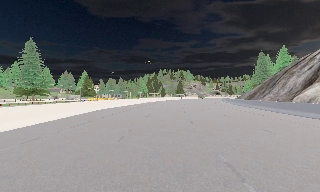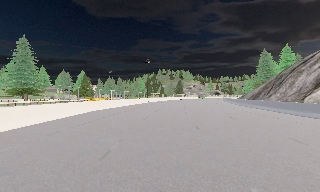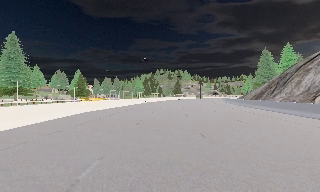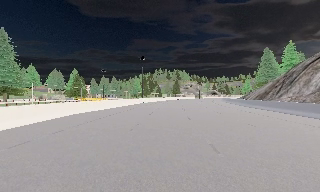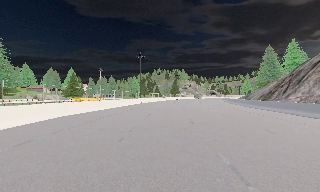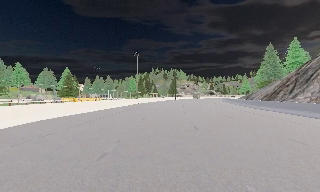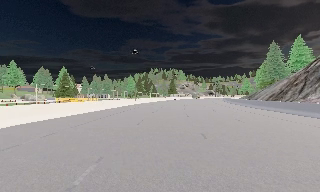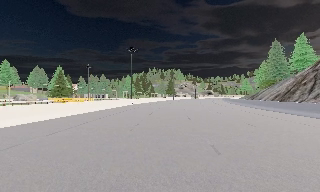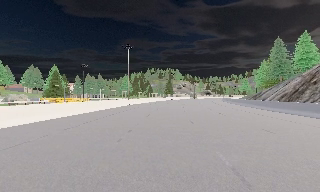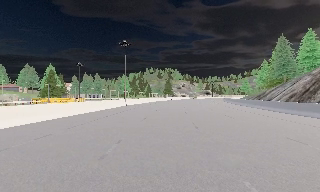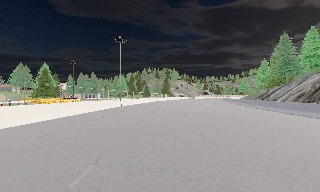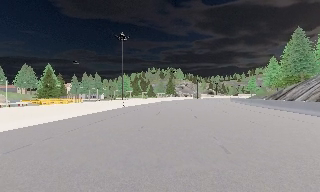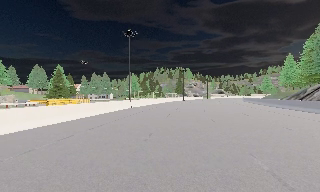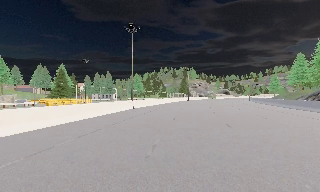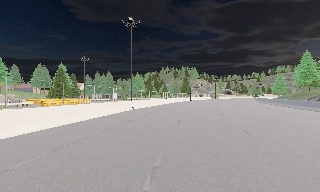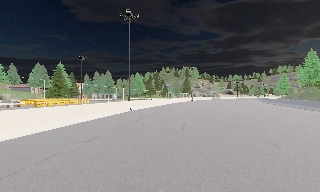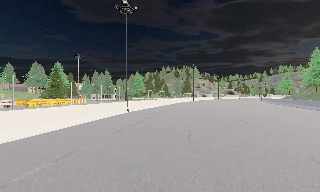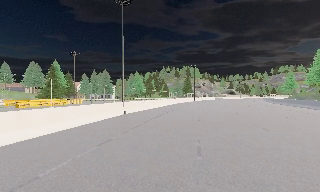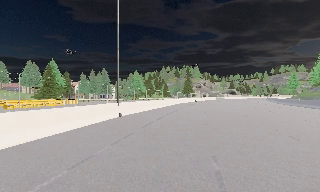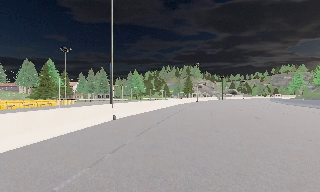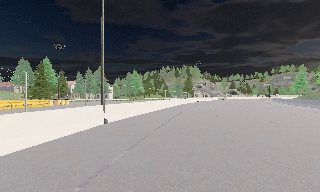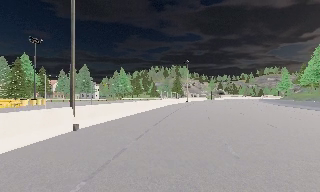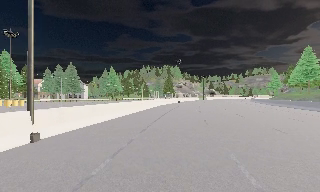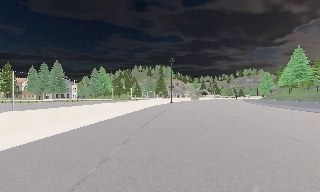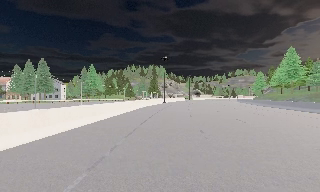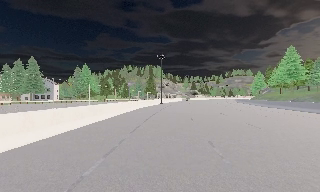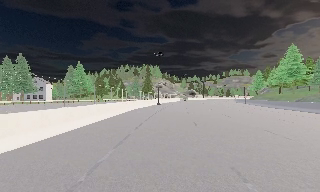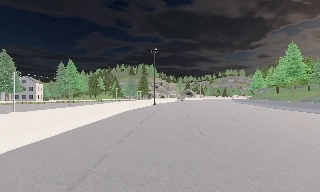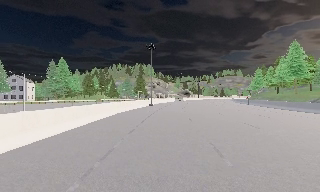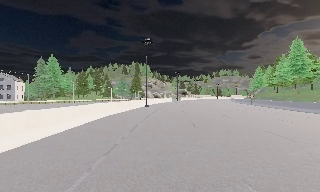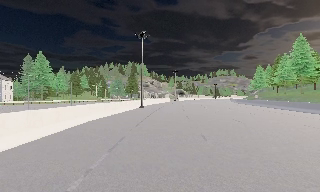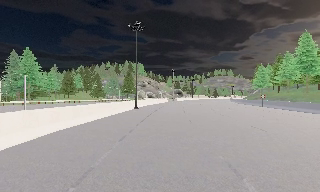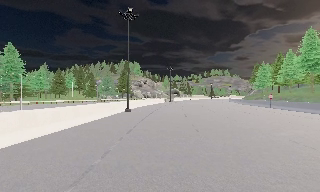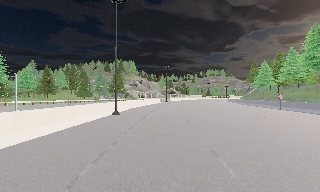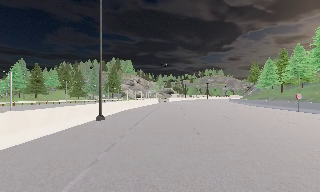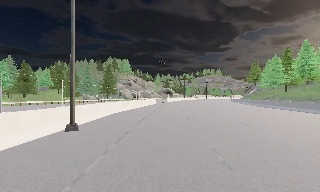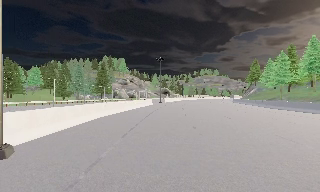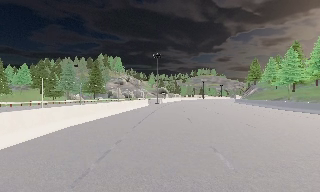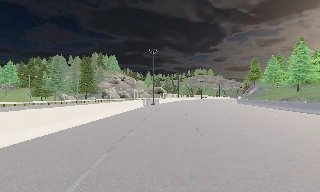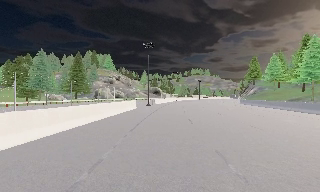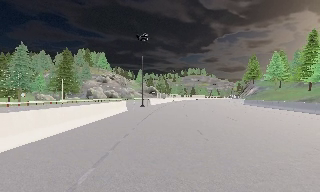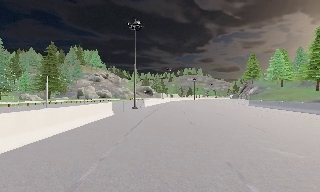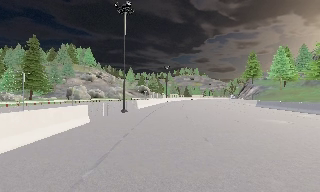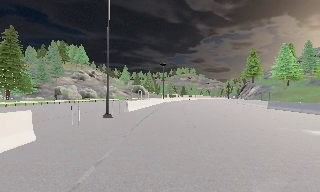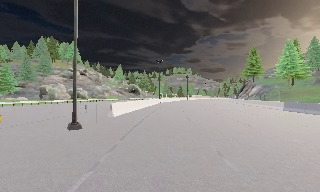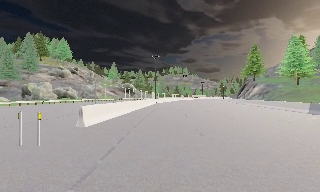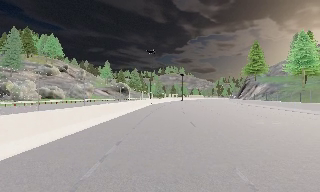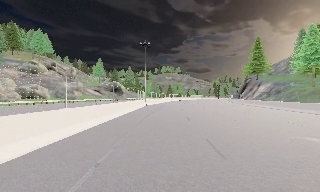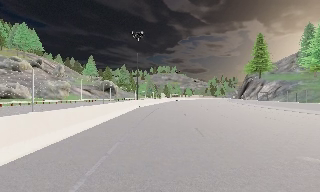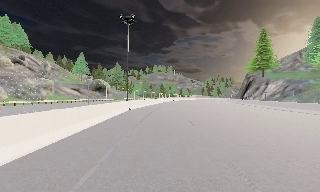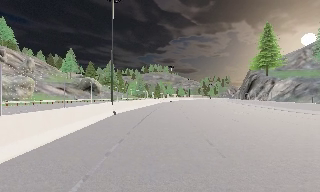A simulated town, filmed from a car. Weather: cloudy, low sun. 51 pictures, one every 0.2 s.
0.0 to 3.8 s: The camera travels forward, about 35 m, so what stands in front looms larger.
3.8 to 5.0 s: The camera pans to its right, which is clockwise from overhead, by about 15 degrees. It travels forward, about 11 m, so what stands in front looms larger.
5.0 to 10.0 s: The scene slides to the left, as the camera pans about 30 degrees to its right. It travels forward, about 95 m. It gains speed.
The film runs forward here.
